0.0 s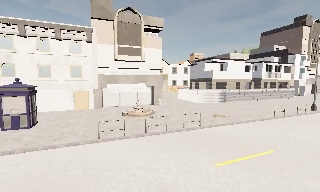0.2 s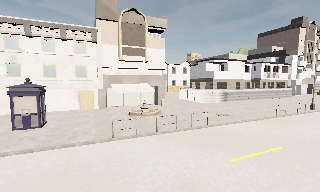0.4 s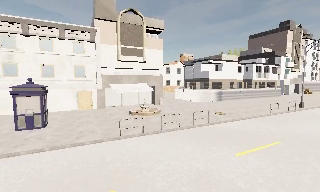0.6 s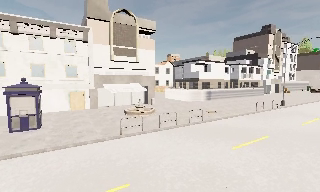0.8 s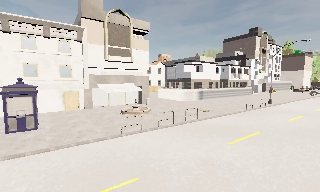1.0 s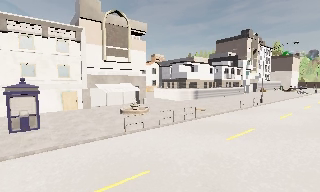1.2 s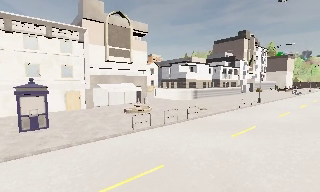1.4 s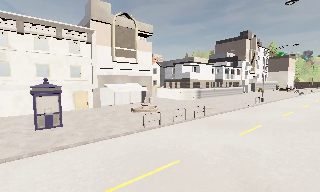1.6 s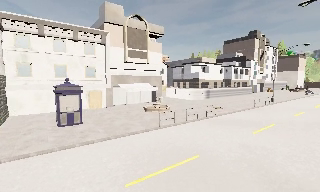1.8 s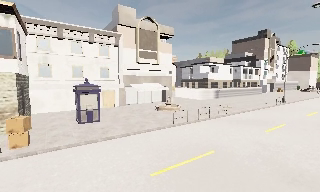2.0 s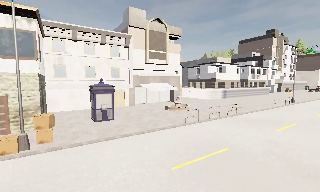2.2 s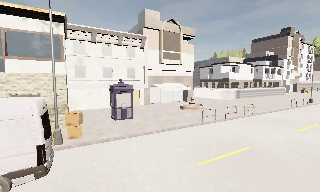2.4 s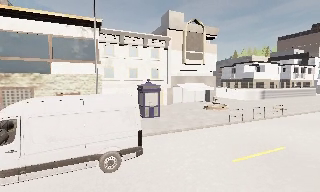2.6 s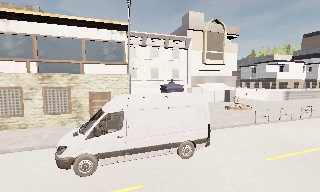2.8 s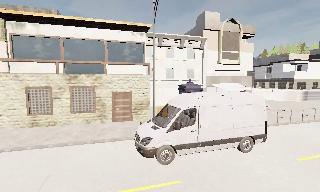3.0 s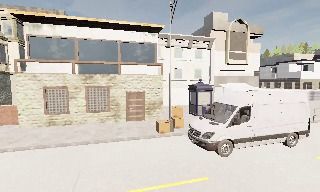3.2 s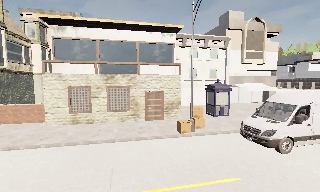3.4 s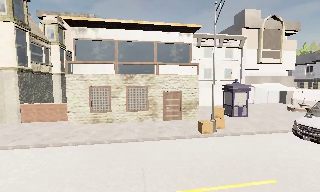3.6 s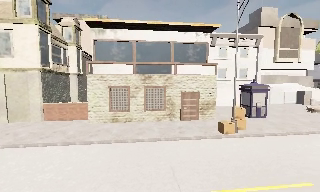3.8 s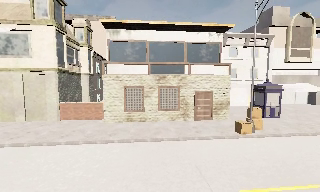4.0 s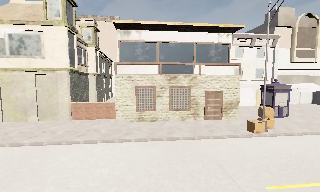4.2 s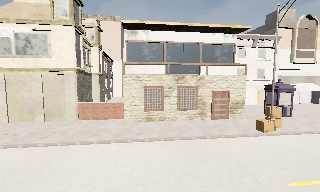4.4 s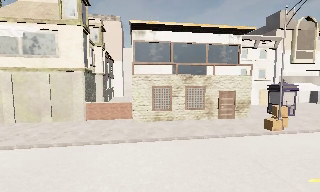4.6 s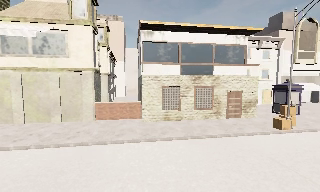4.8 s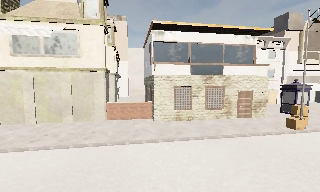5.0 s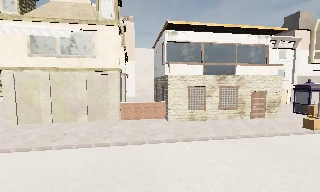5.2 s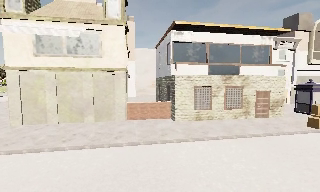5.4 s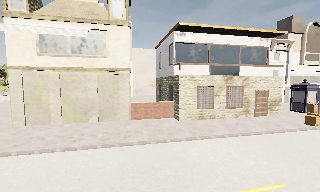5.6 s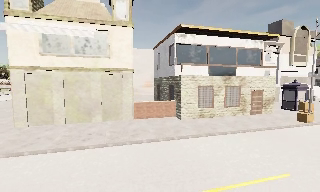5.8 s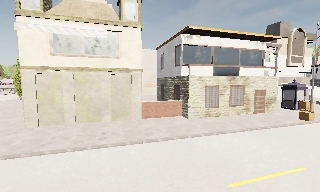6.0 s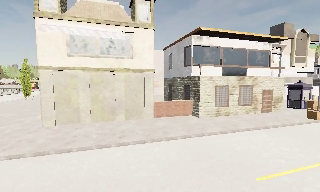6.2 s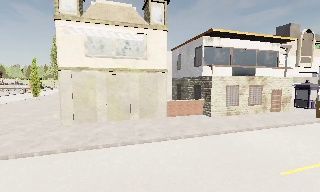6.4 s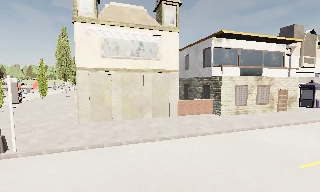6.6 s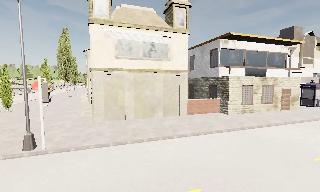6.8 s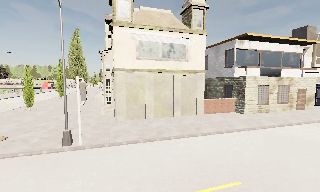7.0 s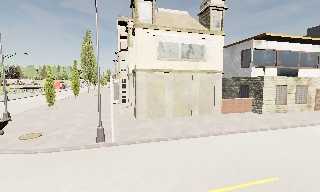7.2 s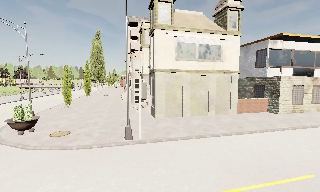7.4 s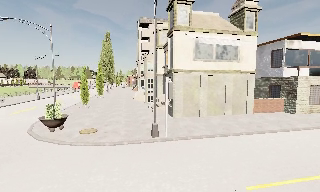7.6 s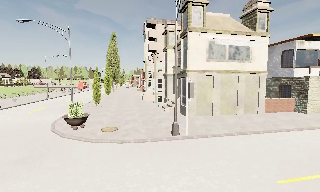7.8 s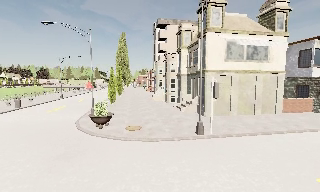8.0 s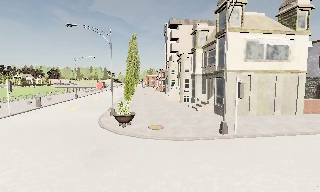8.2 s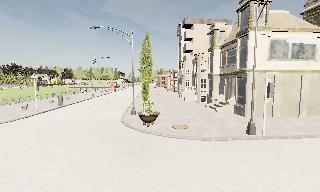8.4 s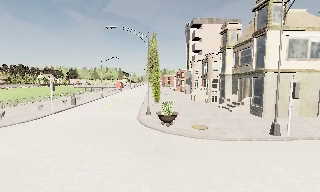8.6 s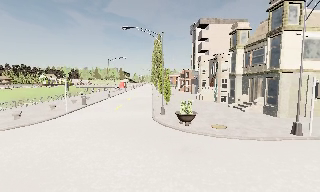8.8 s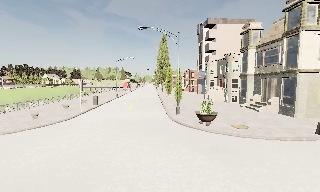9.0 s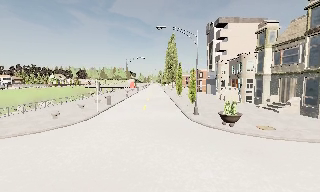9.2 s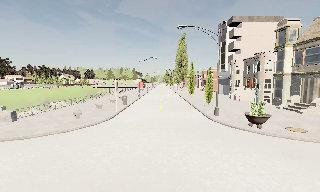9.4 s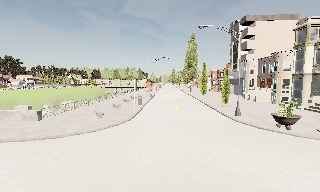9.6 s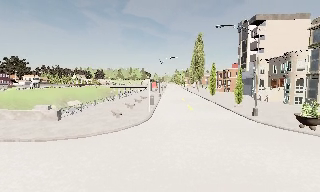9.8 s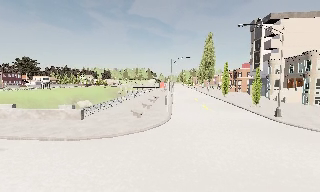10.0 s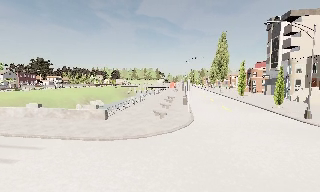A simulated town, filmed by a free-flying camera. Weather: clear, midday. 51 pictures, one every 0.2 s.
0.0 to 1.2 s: The camera pans to its right, which is clockwise from overhead, by about 15 degrees. It travels to its left and backward, about 4.5 m.
1.2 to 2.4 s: The camera pans to its left, which is counterclockwise from overhead, by about 15 degrees. It travels to its left and backward, about 4.5 m, so close, fixed things drift to the right.
2.4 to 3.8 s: The camera pans to its left, which is counterclockwise from overhead, by about 20 degrees. It travels to its left, about 6 m, so close, fixed things drift to the right.
3.8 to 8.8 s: The camera travels to its left, about 25 m, so close, fixed things drift to the right.
8.8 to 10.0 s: The scene slides to the right, as the camera pans about 10 degrees to its left. It travels to its left, about 8 m, so close, fixed things drift to the right.
The film runs backward here.
